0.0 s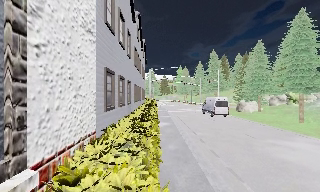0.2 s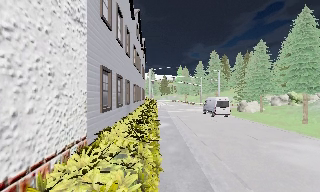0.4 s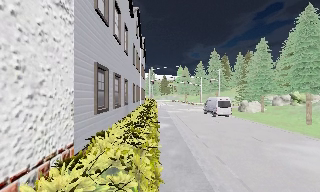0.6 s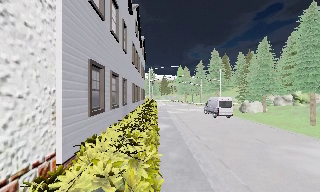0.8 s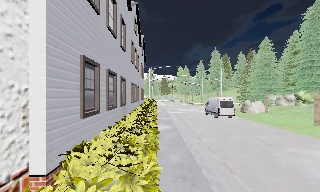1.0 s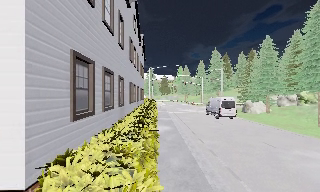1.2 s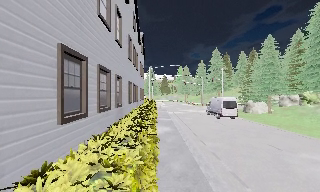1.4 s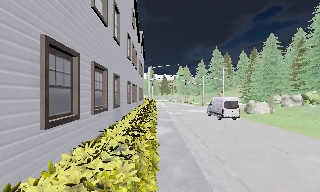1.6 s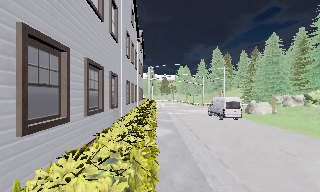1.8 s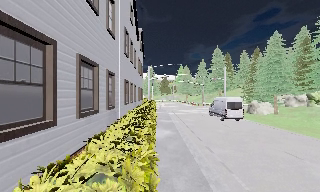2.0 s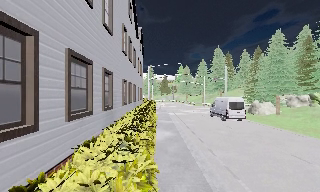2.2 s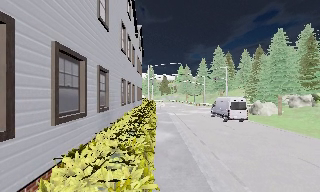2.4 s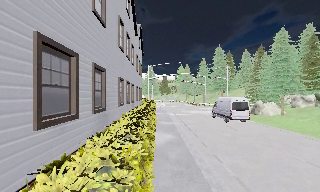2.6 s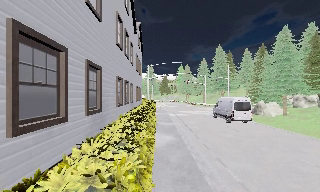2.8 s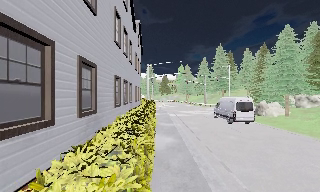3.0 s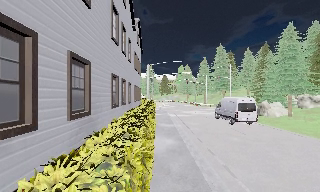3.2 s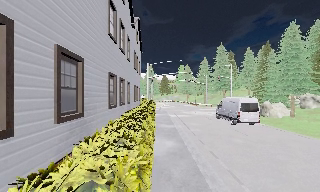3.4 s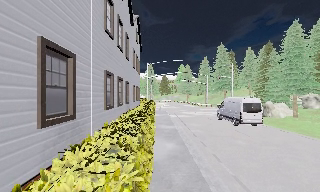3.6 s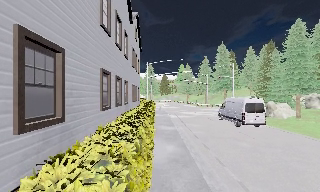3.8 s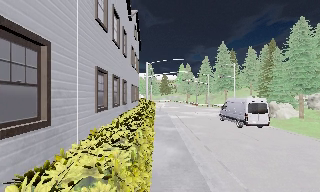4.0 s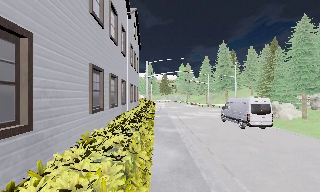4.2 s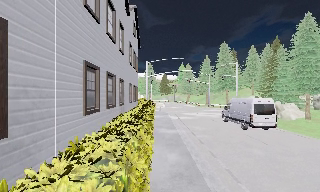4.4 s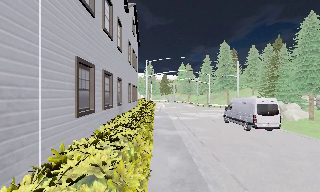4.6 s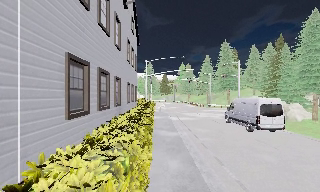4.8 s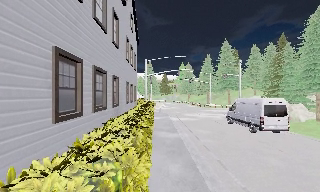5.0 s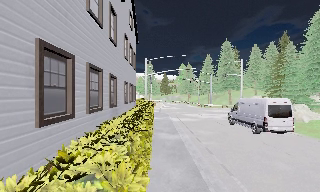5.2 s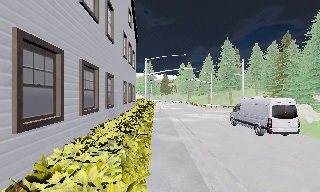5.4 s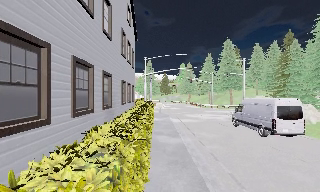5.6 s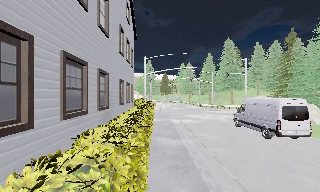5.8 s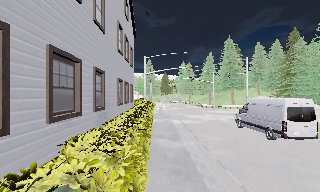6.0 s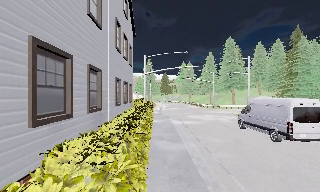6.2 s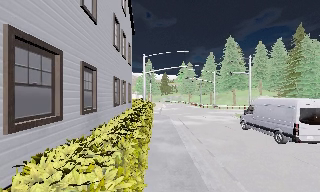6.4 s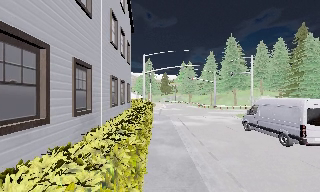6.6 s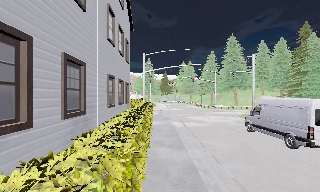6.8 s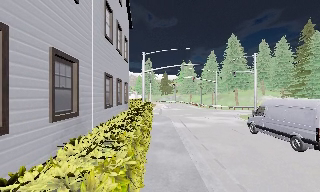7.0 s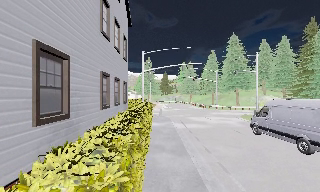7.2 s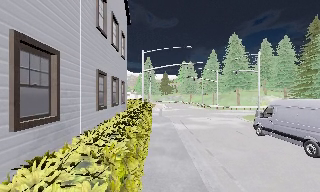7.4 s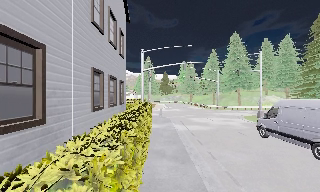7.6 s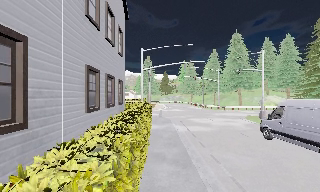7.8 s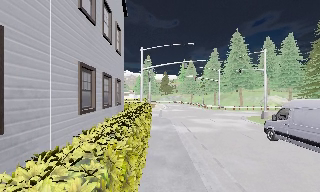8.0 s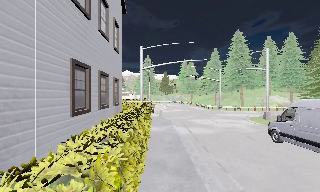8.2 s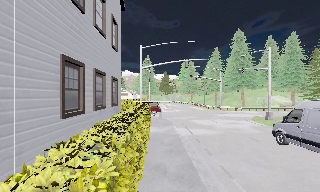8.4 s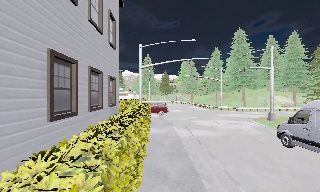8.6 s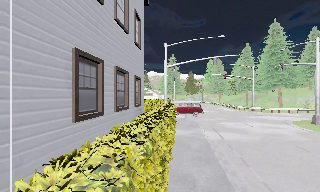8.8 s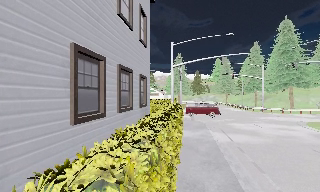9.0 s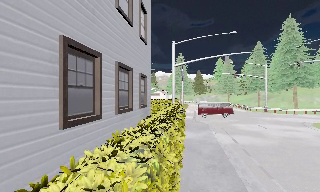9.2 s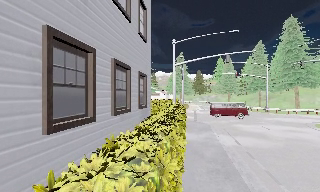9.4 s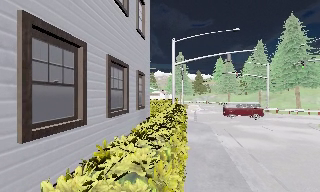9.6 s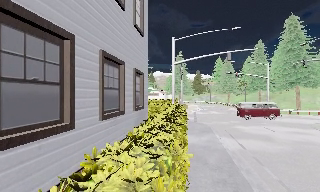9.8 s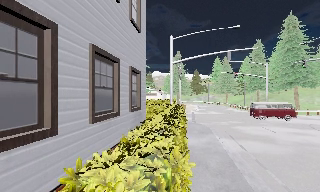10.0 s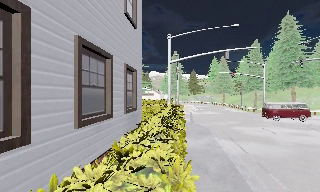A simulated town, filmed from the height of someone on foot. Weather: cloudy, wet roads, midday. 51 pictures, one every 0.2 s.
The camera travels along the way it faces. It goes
forward.
0.0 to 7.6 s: The camera travels forward, about 15 m, so what stands in front looms larger.
7.6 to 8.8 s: The scene slides to the right, as the camera pans about 10 degrees to its left. It travels forward, about 2 m, so what stands in front looms larger.
8.8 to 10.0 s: The camera travels forward, about 2 m, so what stands in front looms larger.
The film runs forward here.
